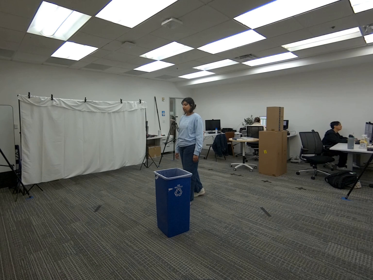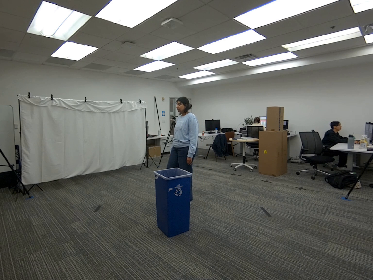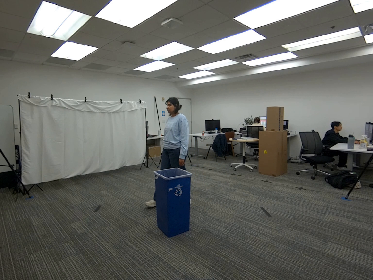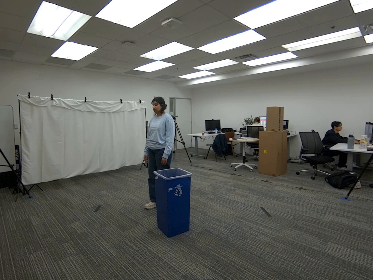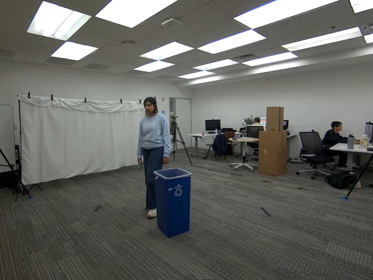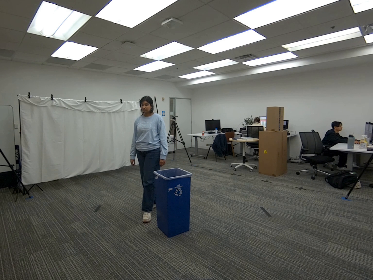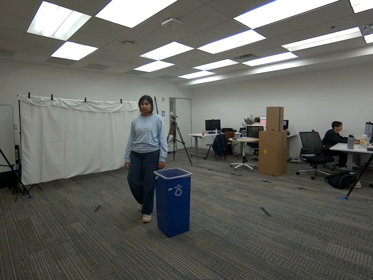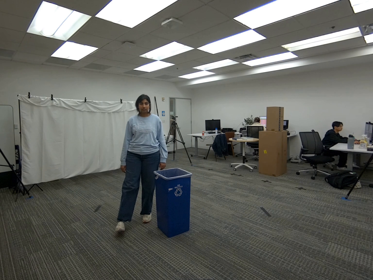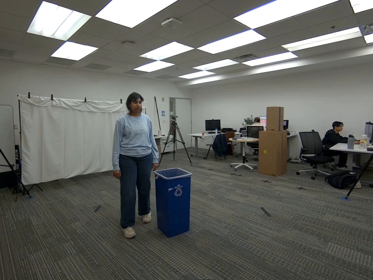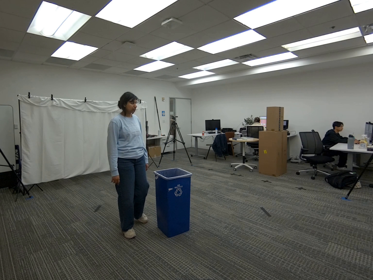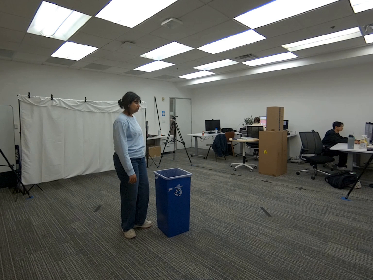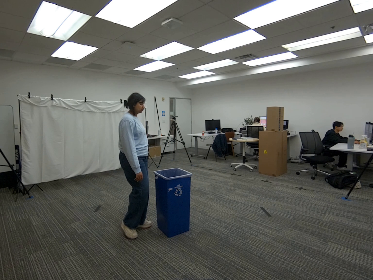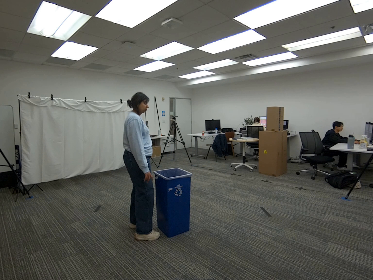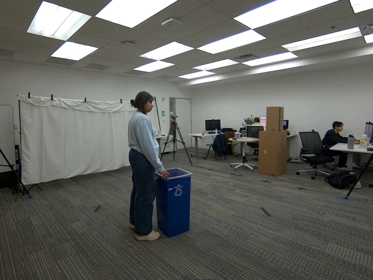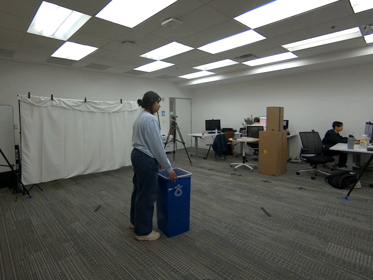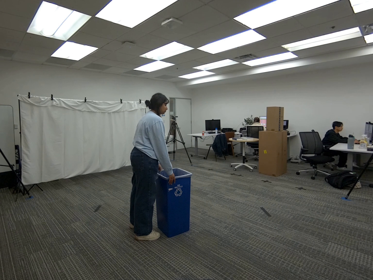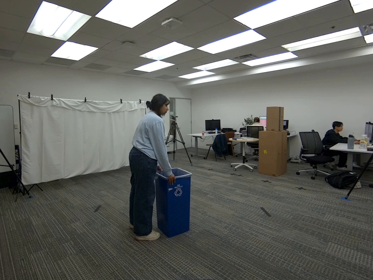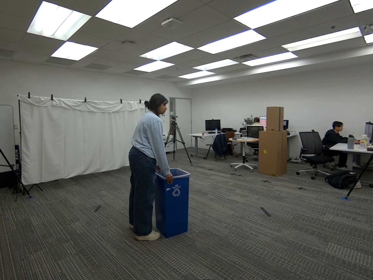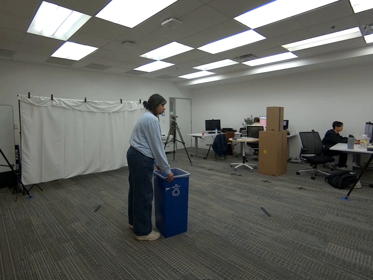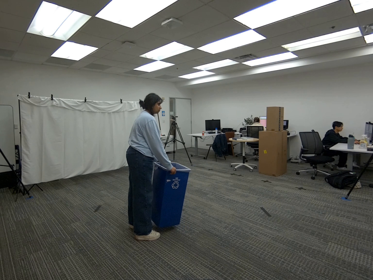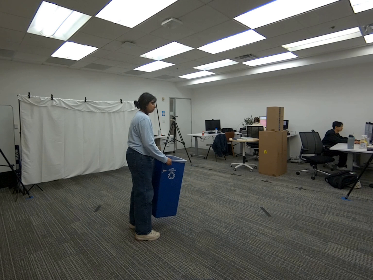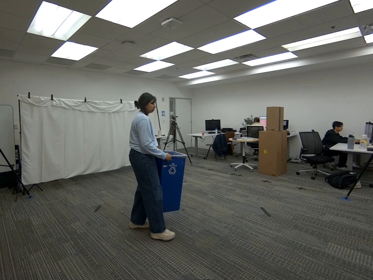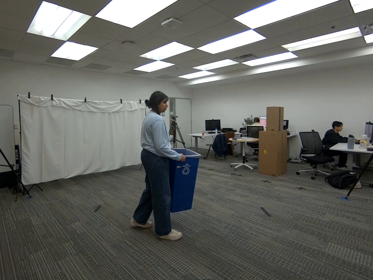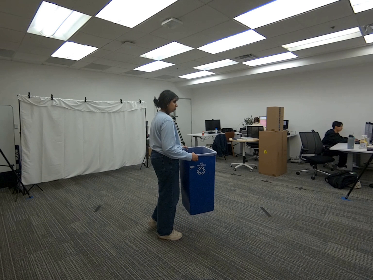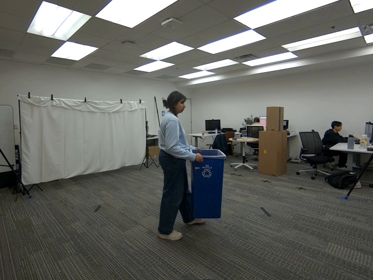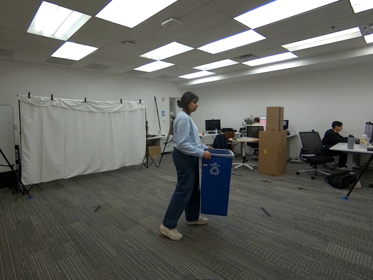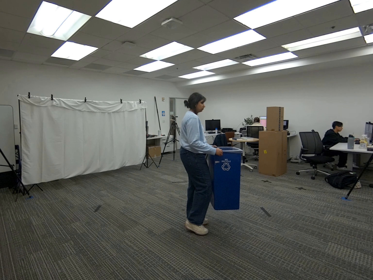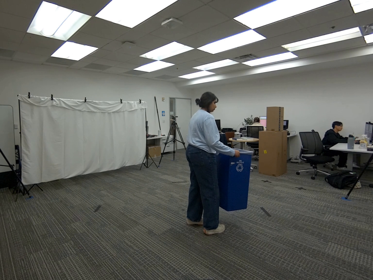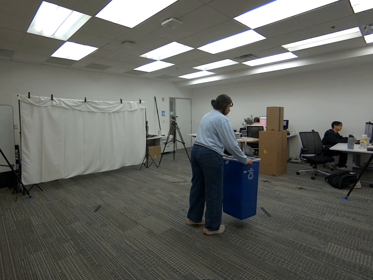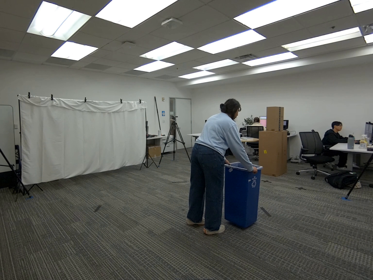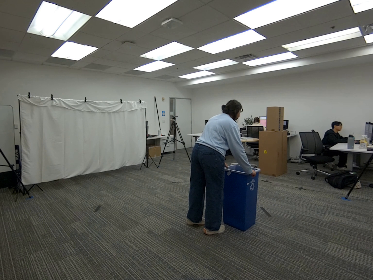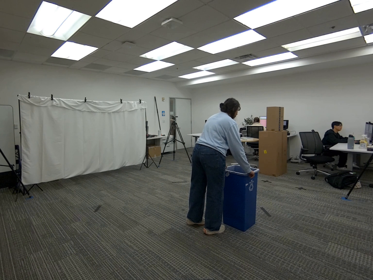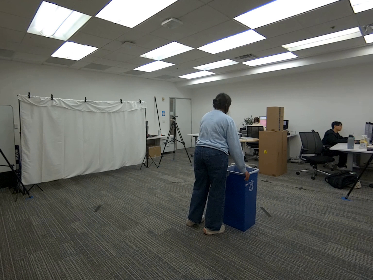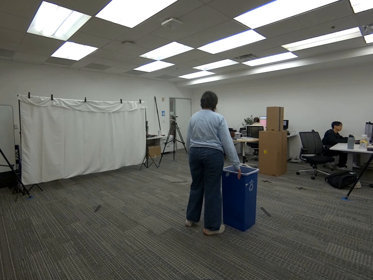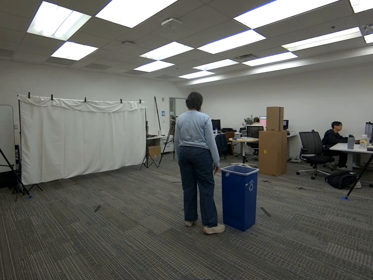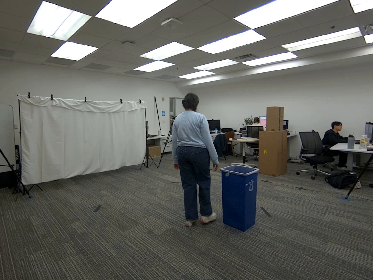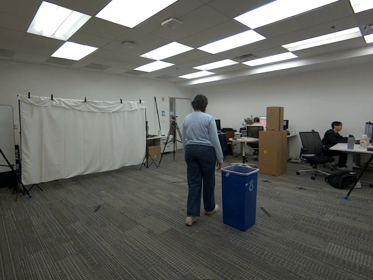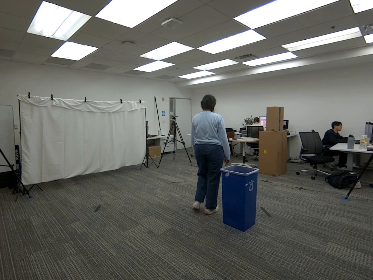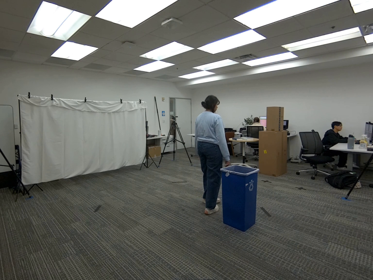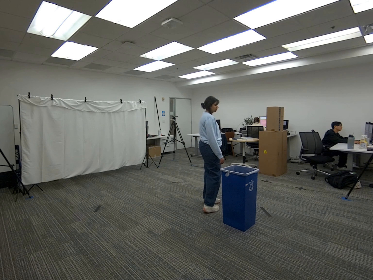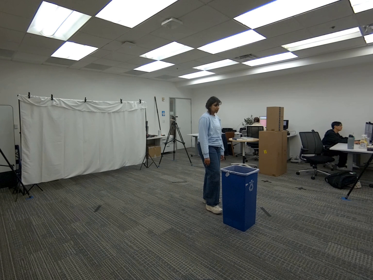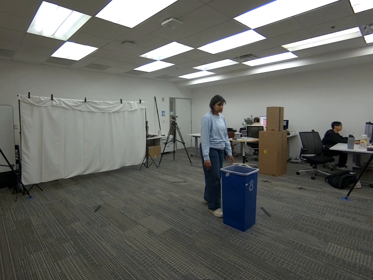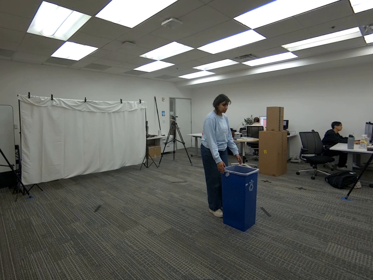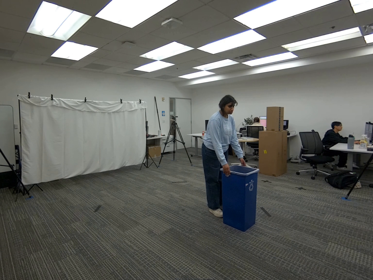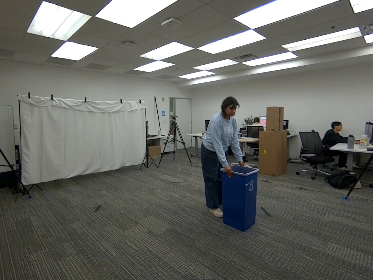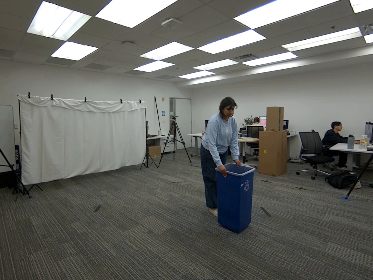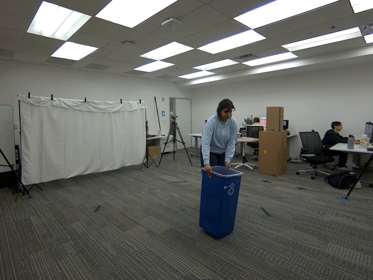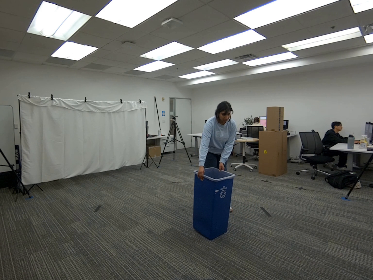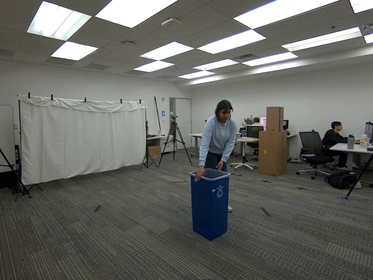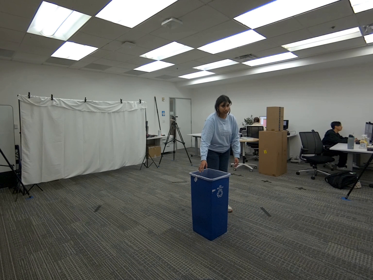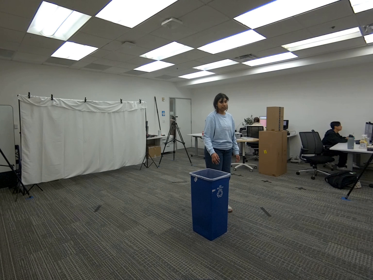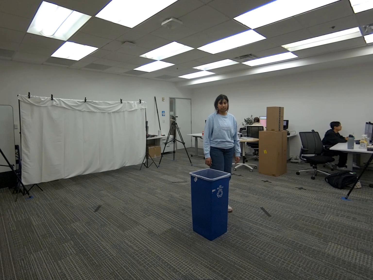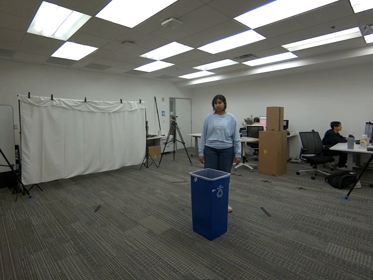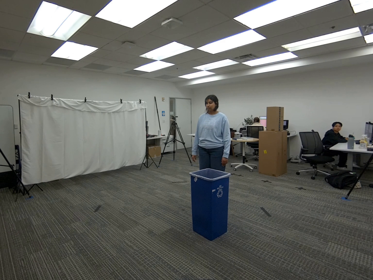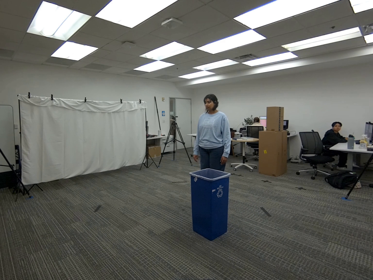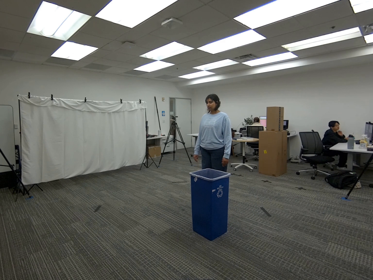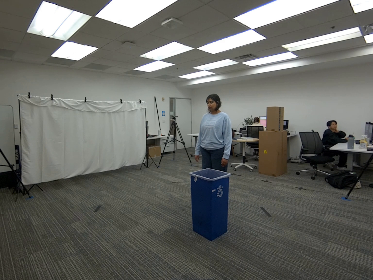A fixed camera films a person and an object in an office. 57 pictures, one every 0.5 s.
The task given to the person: Walk over to the blue trash can and slide the blue trash can side ways.
